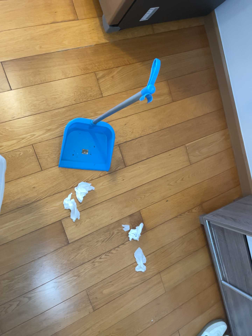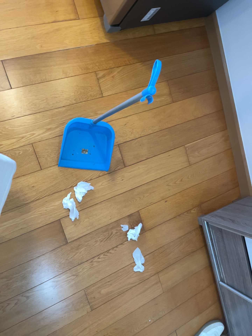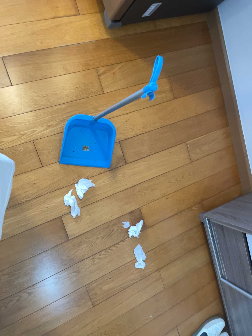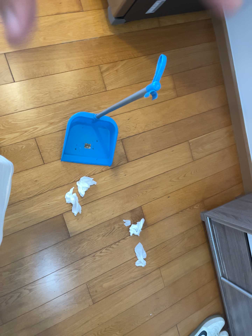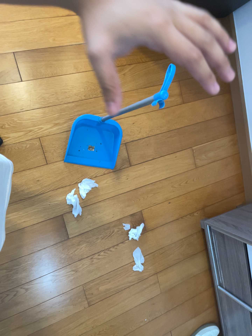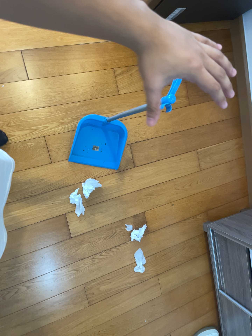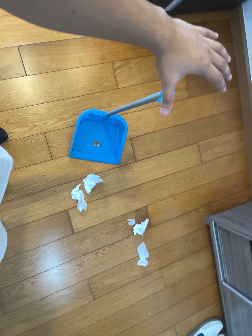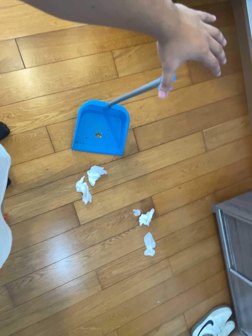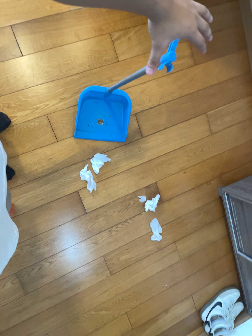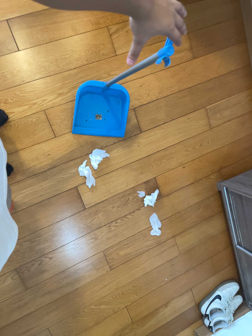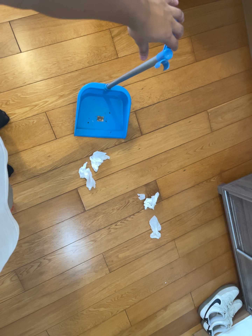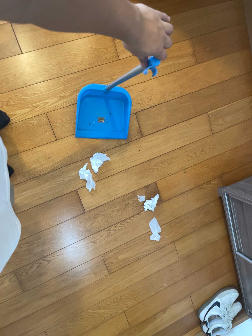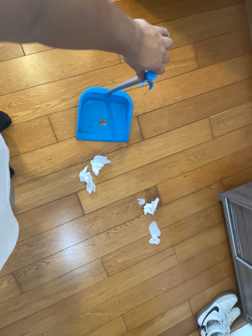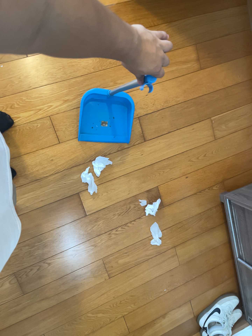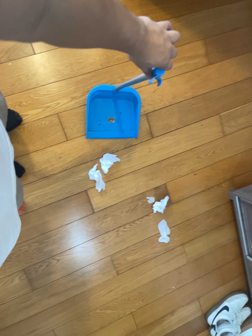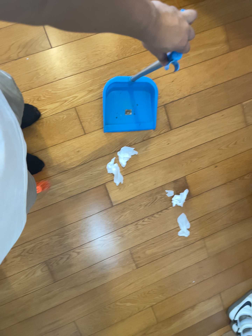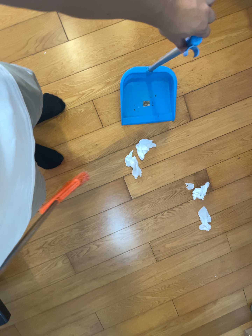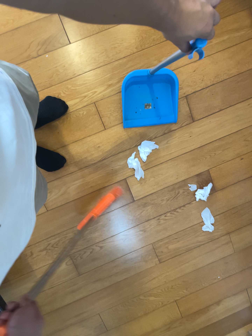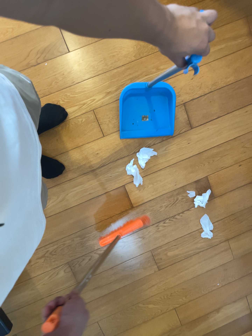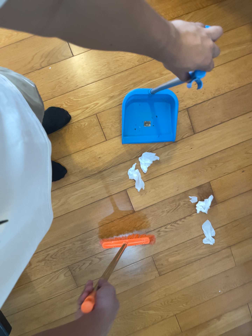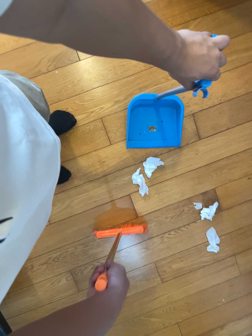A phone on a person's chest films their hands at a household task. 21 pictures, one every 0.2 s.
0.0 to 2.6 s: The camera travels toward the top of its view, about 7 cm.
2.6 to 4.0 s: The scene slides to the right, as the camera pans about 10 degrees to its left.
The film runs forward here.
